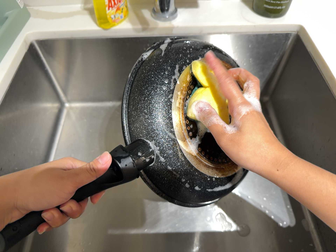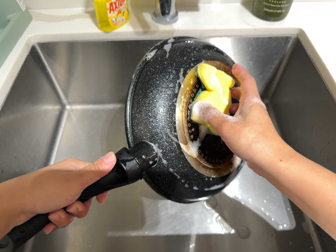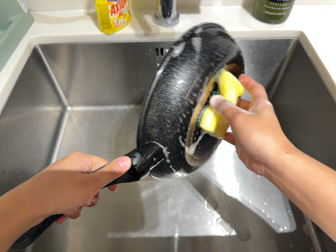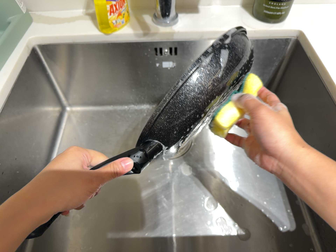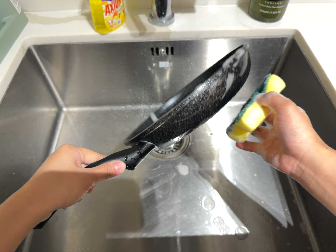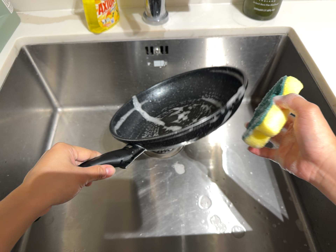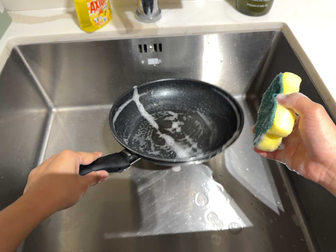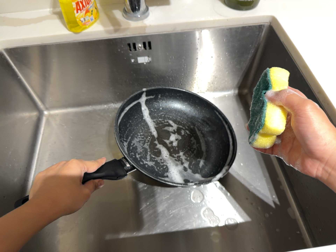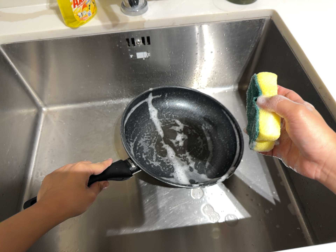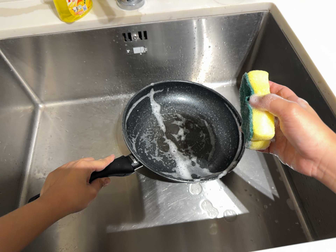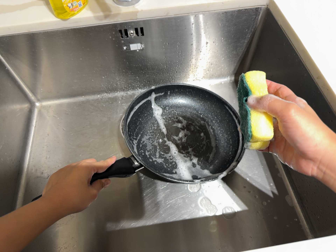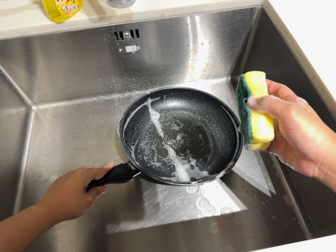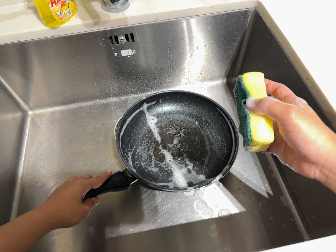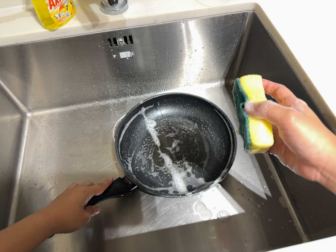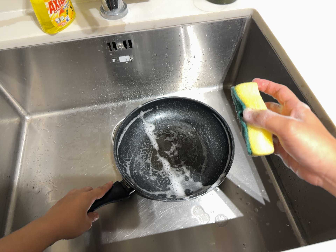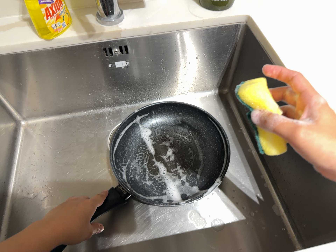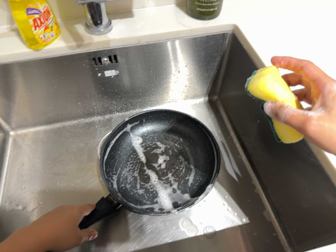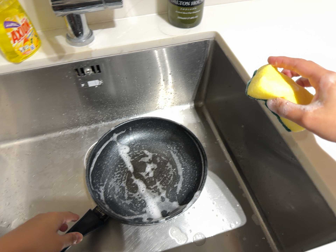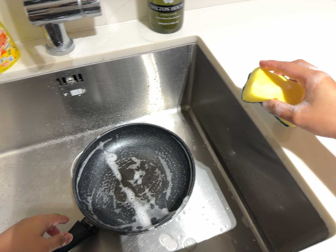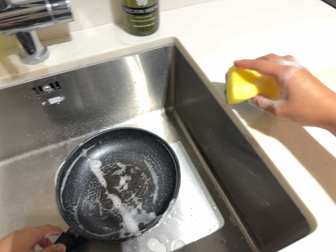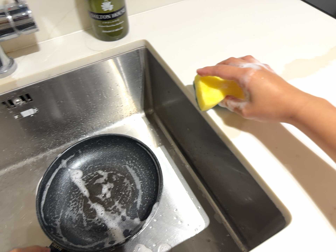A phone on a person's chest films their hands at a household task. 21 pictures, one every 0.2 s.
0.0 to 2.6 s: The camera rolls about its line of sight by about 10 degrees, and the scene rotates counterclockwise.
2.6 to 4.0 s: The scene slides to the left, as the camera pans about 10 degrees to its right. It travels to its right, about 8 cm, so close, fixed things drift to the left. It rolls about its line of sight by about 15 degrees, and the scene rotates counterclockwise.
The film runs forward here.
